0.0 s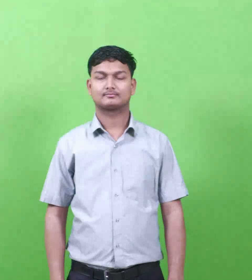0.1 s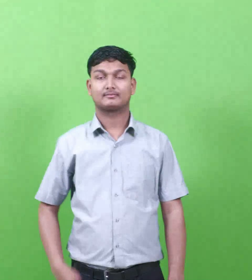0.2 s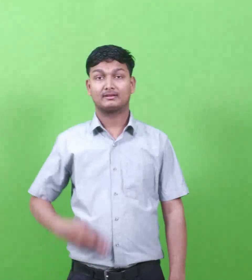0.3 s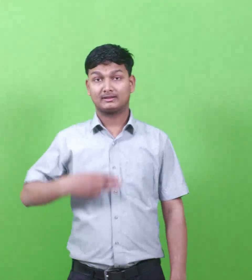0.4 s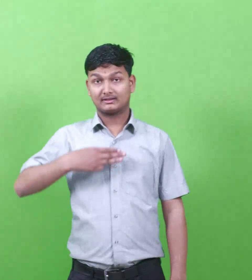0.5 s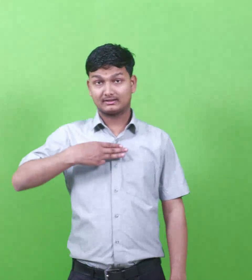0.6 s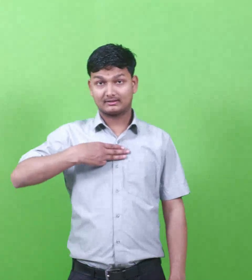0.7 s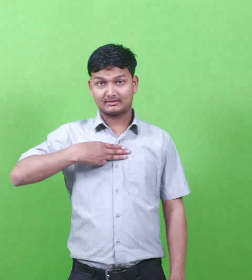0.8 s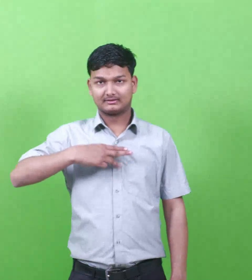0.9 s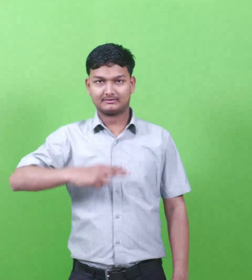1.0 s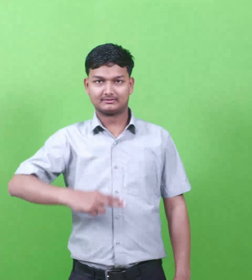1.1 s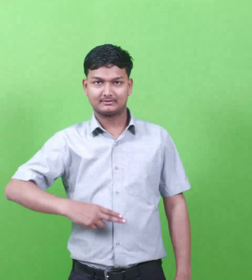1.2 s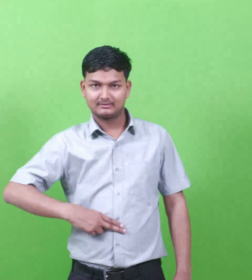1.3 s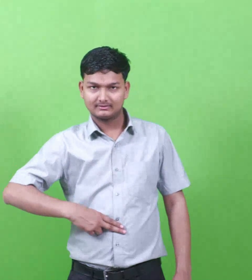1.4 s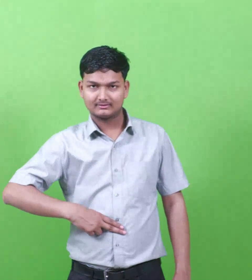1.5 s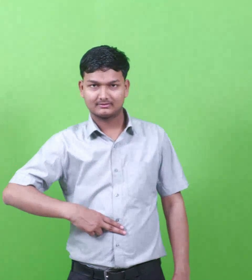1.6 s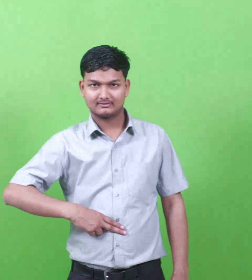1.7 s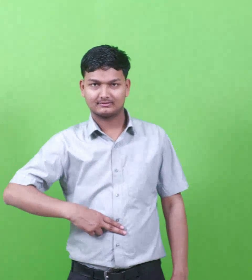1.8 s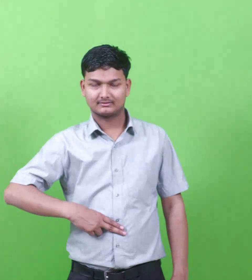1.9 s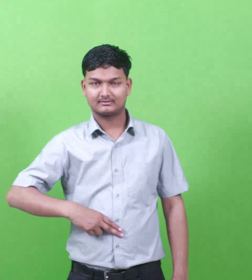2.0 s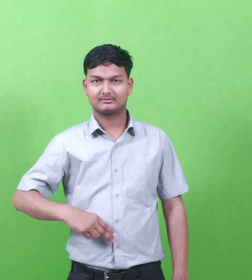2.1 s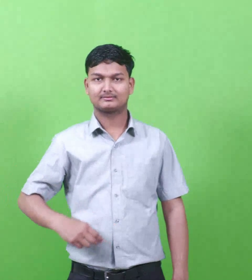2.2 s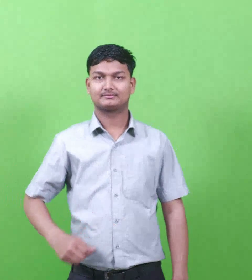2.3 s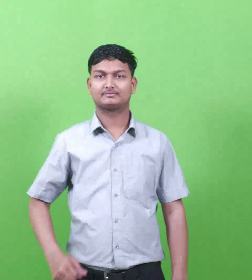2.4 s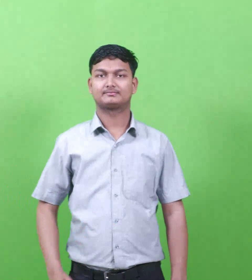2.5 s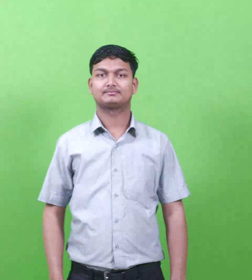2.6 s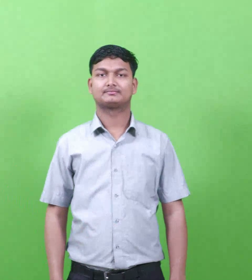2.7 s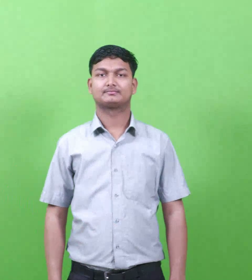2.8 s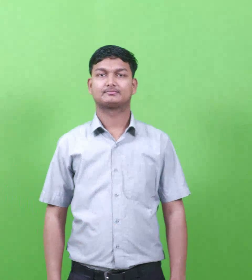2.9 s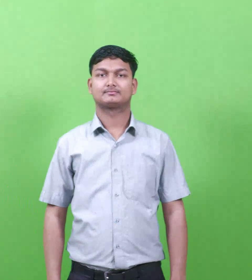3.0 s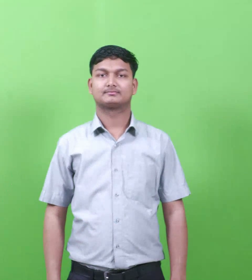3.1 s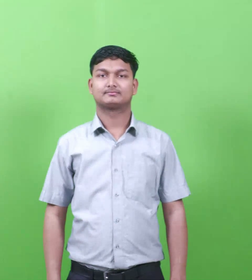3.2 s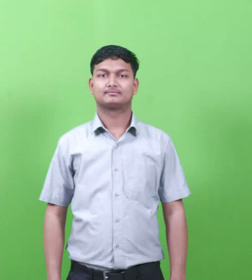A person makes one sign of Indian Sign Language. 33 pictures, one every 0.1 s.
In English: manaen
